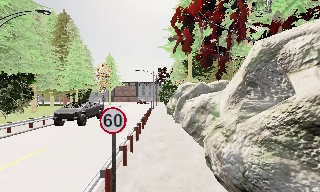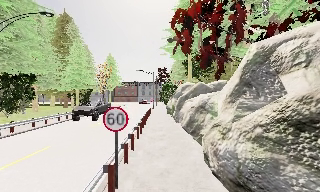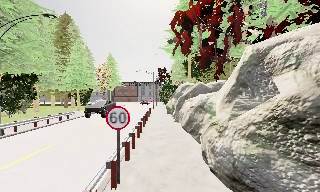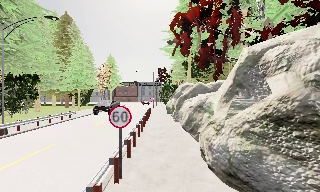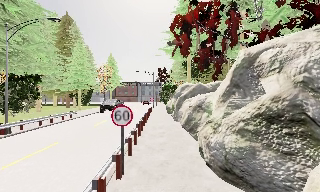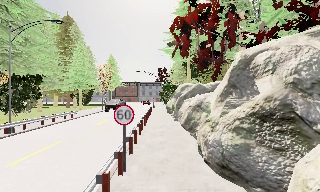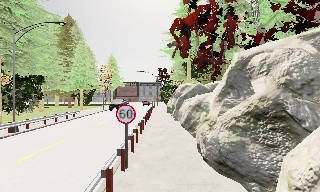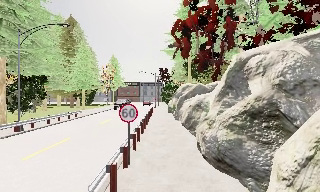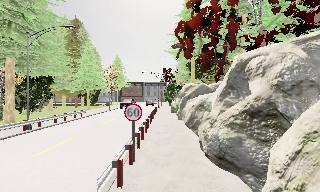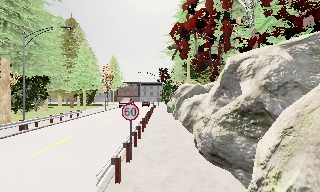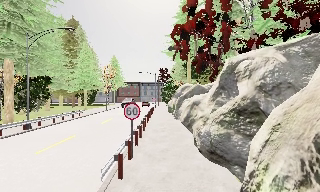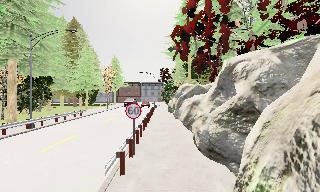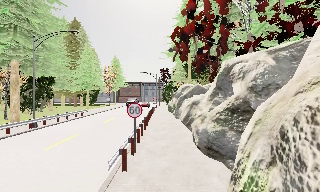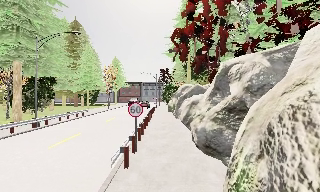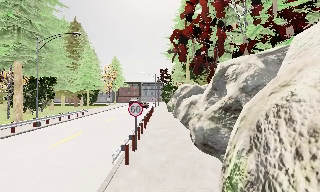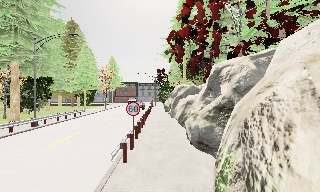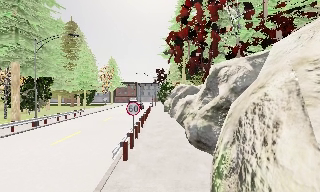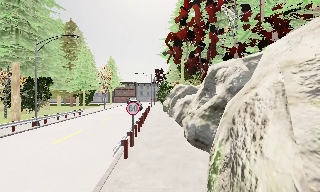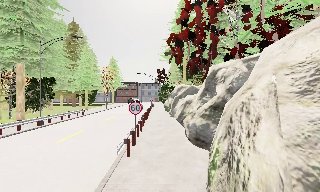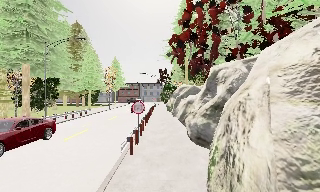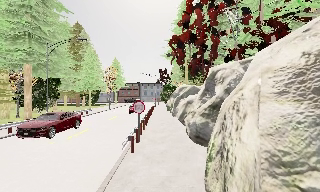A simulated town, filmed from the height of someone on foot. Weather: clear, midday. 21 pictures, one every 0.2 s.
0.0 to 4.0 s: The camera travels backward, about 4.5 m, so what stands in front gets smaller.
The film runs backward here.
